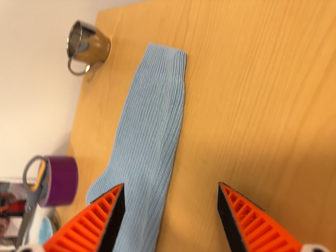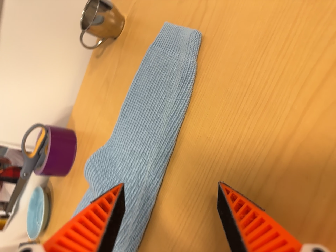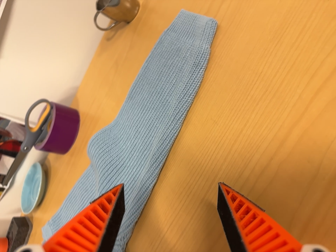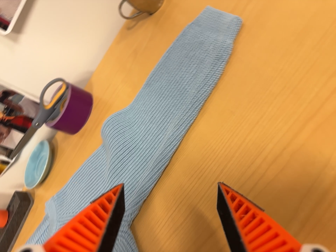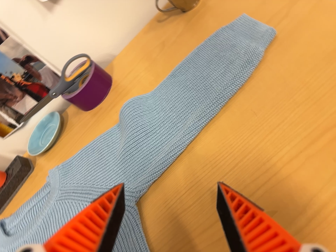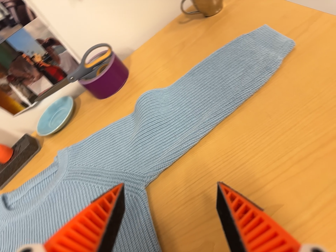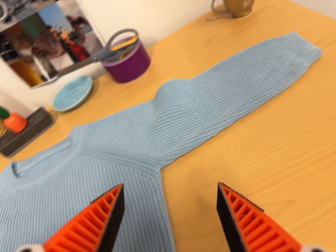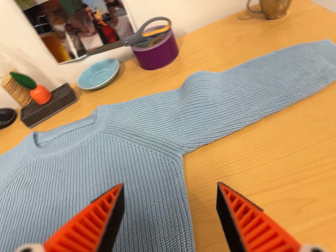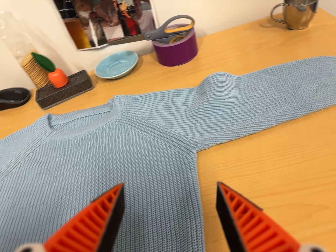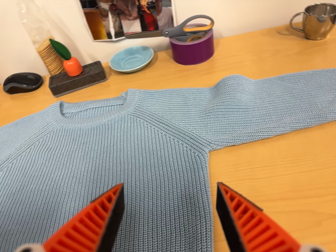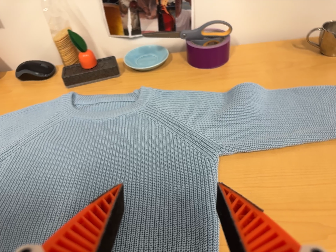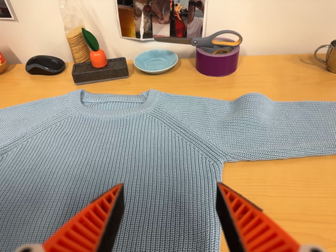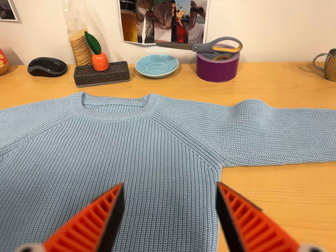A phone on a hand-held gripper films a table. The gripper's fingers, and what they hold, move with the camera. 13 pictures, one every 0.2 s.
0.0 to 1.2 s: The camera travels to its left, toward the bottom of its view and backward, about 20 cm, so close, fixed things drift to the right. It rolls about its line of sight by about 45 degrees, and the scene rotates clockwise.
1.2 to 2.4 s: The camera travels to its left, about 12 cm, so close, fixed things drift to the right. It rolls about its line of sight by about 30 degrees, and the scene rotates clockwise.
The film runs backward here.
